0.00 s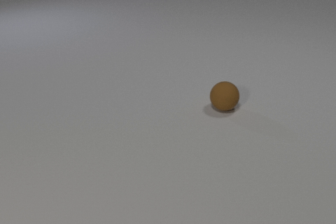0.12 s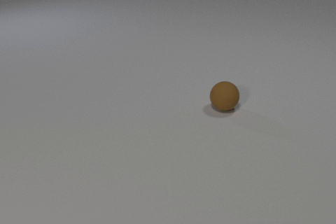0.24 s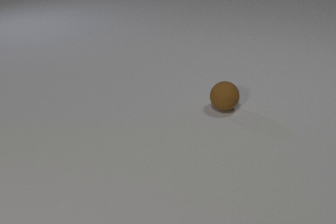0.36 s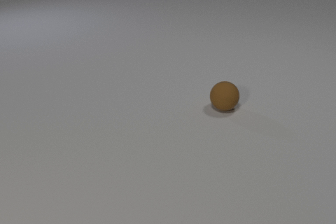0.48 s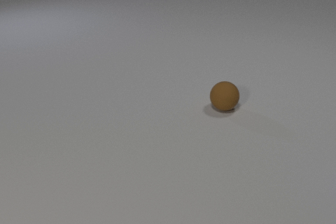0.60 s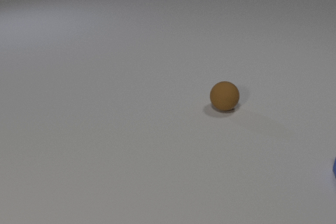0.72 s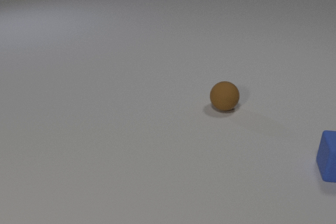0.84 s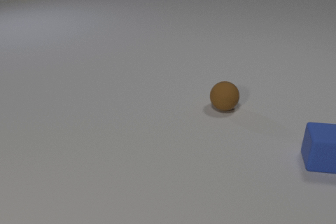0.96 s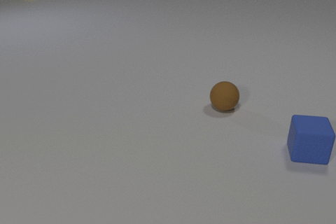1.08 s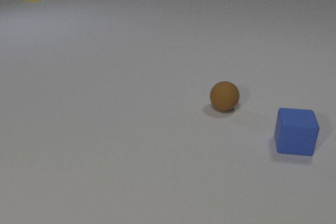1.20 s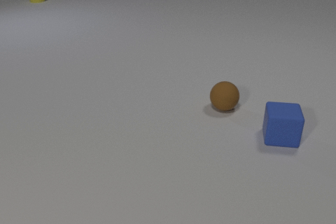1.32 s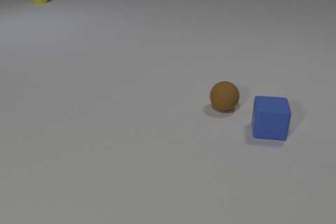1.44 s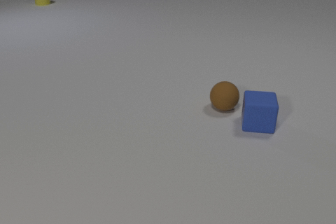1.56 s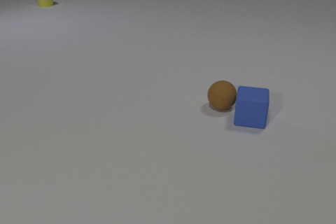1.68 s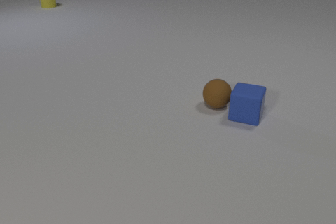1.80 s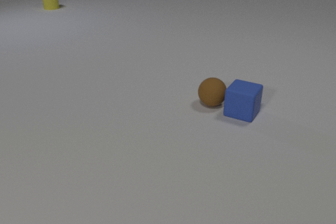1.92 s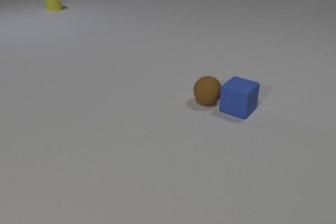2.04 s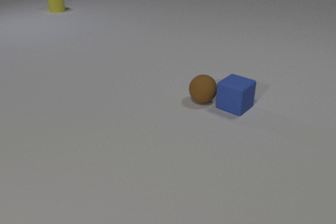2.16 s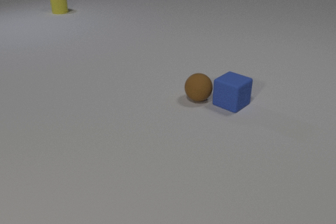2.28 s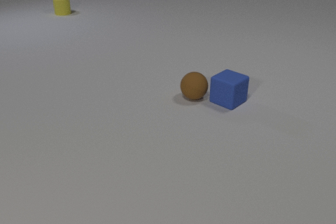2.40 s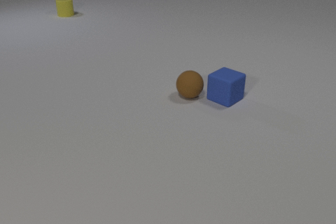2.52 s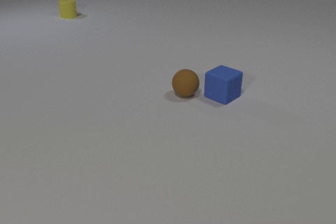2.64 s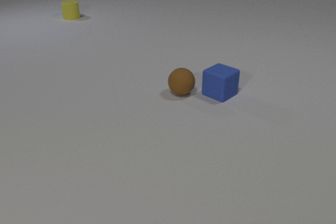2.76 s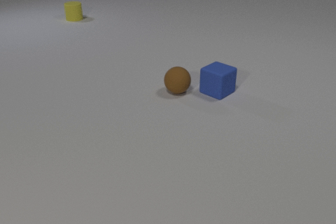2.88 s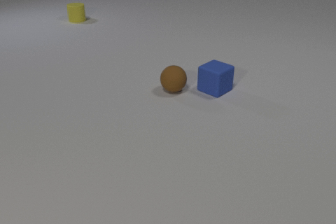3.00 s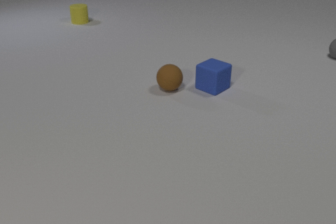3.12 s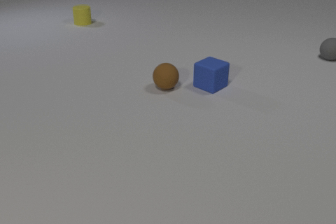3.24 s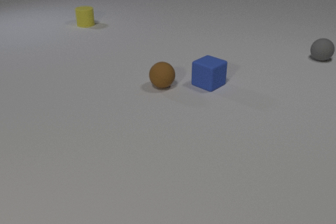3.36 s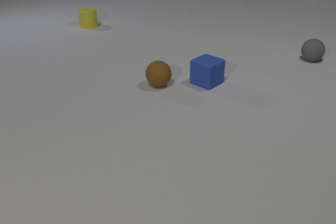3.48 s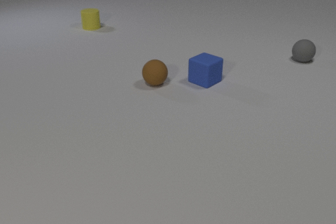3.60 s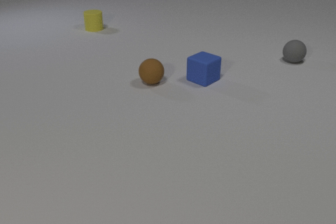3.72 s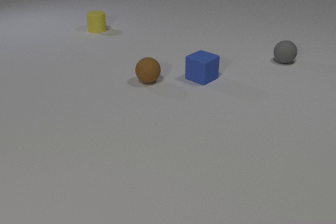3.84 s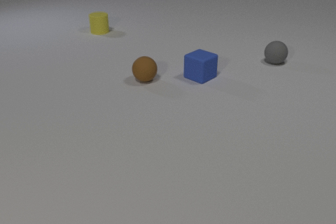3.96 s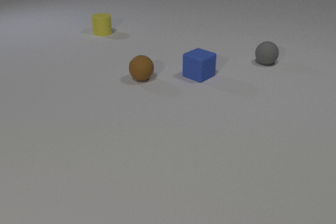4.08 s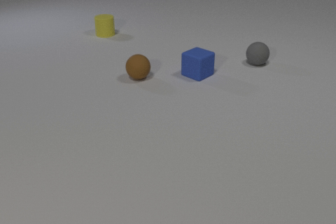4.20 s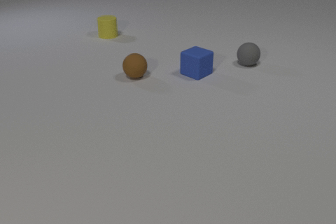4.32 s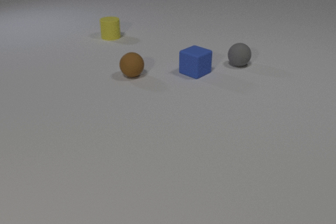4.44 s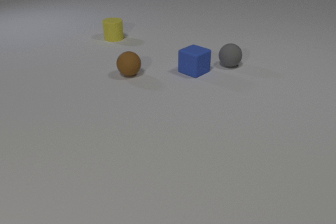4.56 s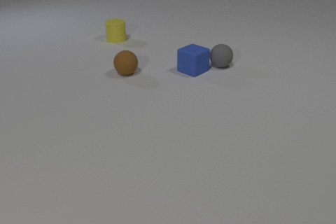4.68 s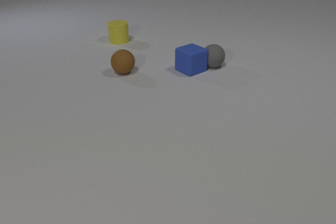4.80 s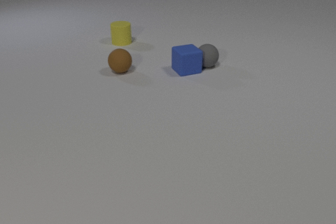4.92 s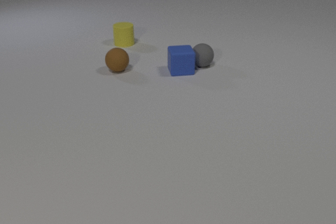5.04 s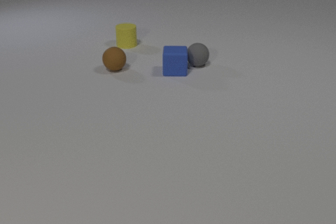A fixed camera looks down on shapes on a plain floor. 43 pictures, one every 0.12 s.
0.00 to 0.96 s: The blue rubber cube comes in at the right edge, slides to the left and away from the camera. The yellow rubber cylinder comes in at the top edge, slides toward the camera.
0.96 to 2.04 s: The blue rubber cube slides to the left and away from the camera, spins clockwise seen from above by about 30 degrees, its near face sliding to the left. The brown rubber sphere rolls to the left and away from the camera. The yellow rubber cylinder slides toward the camera and to the right. The blue rubber cube and the brown rubber sphere collide.
2.04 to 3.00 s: The blue rubber cube slides away from the camera and to the left. The brown rubber sphere rolls to the left and away from the camera. The gray rubber sphere comes in at the right edge, rolls to the left. The yellow rubber cylinder slides toward the camera and to the right.
3.00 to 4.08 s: The blue rubber cube slides away from the camera and to the left. The brown rubber sphere rolls to the left and away from the camera. The gray rubber sphere rolls to the left and toward the camera. The yellow rubber cylinder slides toward the camera and to the right.
4.08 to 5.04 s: The blue rubber cube slides to the left, spins so that its near face slides to the left, clockwise seen from above. The brown rubber sphere rolls to the left and away from the camera. The gray rubber sphere rolls to the left. The yellow rubber cylinder slides toward the camera and to the right. The blue rubber cube and the gray rubber sphere collide.
What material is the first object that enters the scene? rubber.
What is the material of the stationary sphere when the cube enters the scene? rubber.
How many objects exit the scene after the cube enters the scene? 0.
